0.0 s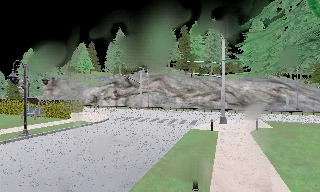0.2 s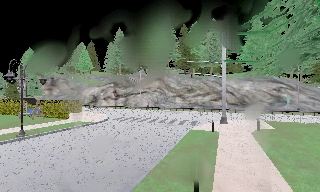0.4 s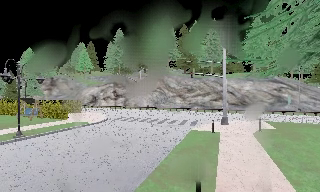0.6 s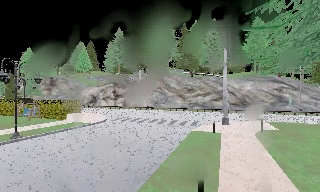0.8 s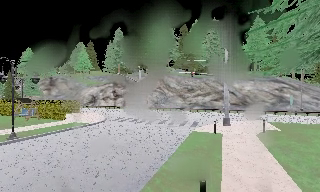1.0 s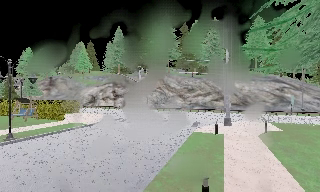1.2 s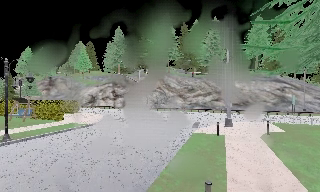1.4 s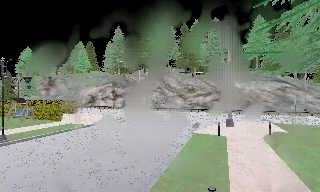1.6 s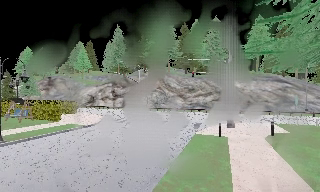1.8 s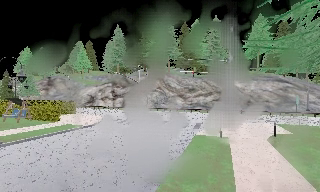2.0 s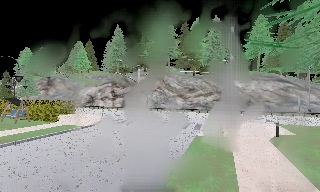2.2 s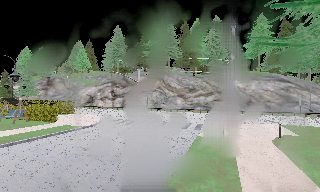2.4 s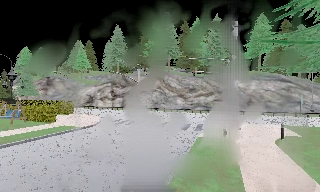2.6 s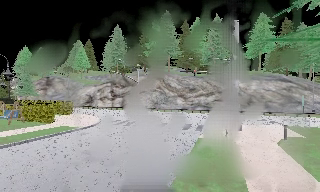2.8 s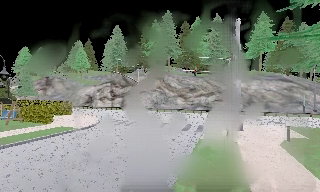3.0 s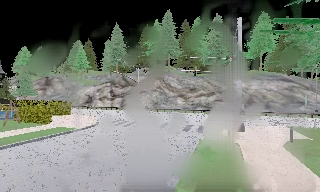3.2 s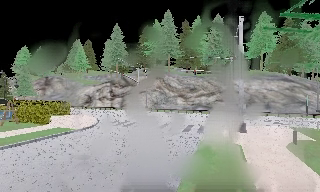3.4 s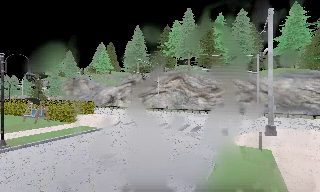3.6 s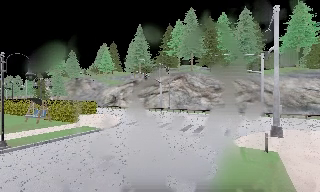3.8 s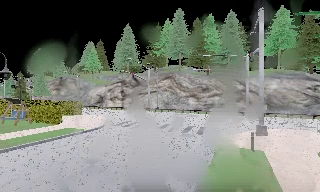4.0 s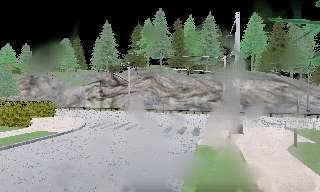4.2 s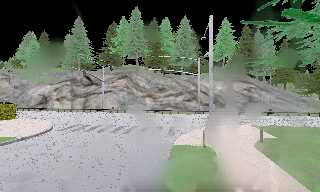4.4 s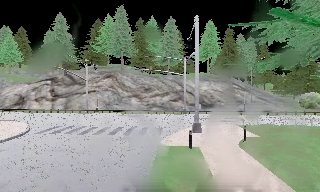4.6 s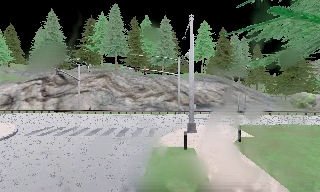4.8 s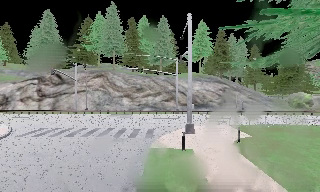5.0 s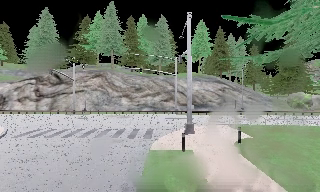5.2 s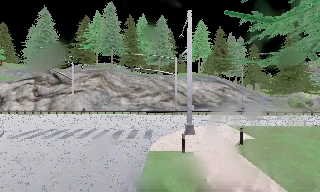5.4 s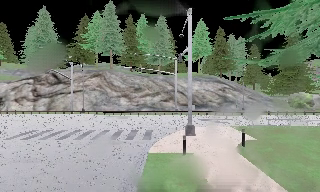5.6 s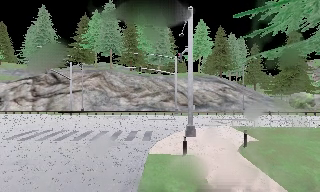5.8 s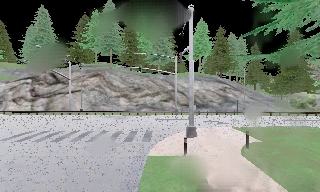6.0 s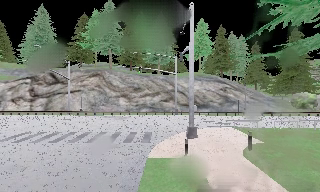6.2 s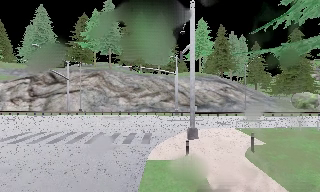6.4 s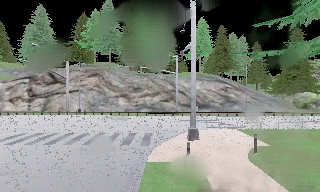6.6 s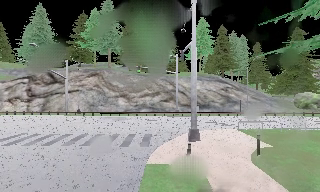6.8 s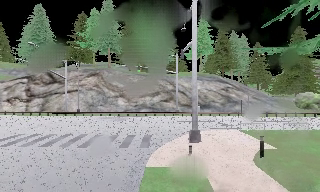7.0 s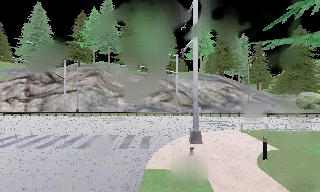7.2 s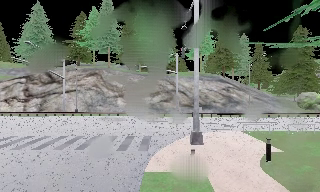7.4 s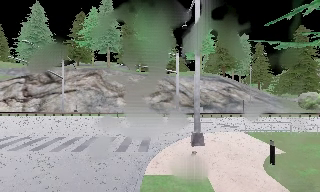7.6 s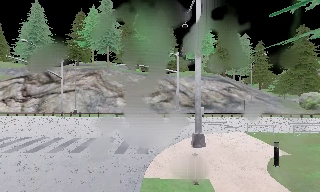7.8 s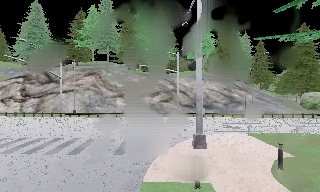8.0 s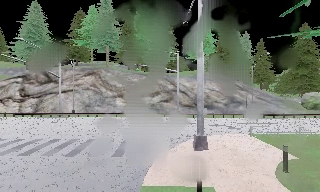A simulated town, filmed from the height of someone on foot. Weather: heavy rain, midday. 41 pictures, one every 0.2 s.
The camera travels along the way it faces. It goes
forward.
0.0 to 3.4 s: The camera travels forward, about 3.5 m, so what stands in front looms larger.
3.4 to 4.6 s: The scene slides to the left, as the camera pans about 25 degrees to its right. It travels forward, about 1 m, so what stands in front looms larger.
4.6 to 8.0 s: The camera travels forward, about 3.5 m, so what stands in front looms larger.
The film runs forward here.
